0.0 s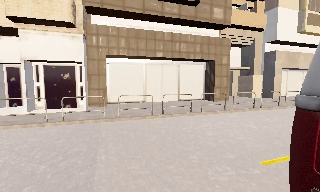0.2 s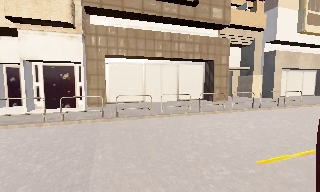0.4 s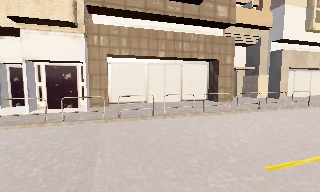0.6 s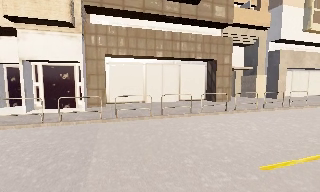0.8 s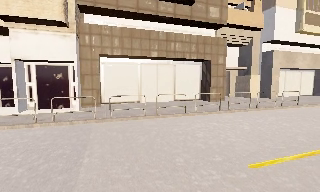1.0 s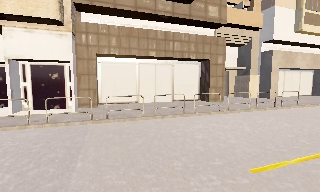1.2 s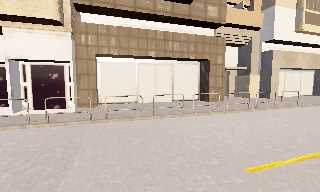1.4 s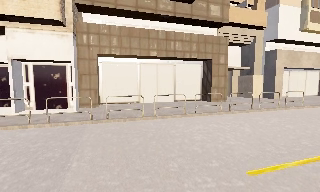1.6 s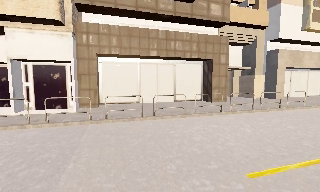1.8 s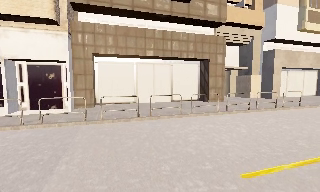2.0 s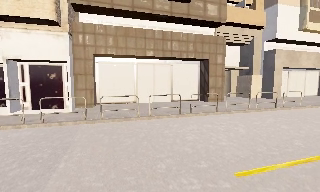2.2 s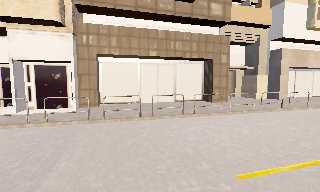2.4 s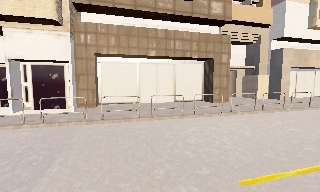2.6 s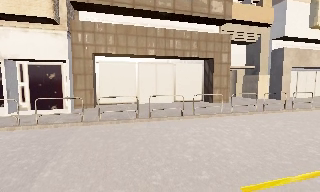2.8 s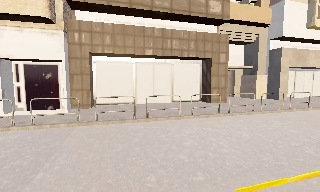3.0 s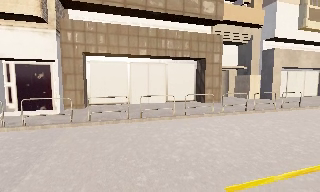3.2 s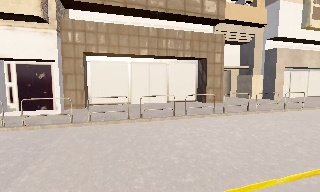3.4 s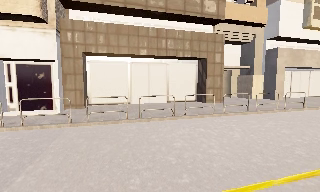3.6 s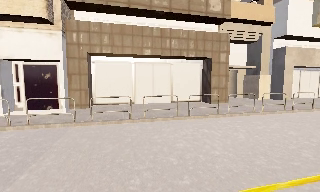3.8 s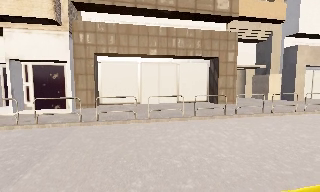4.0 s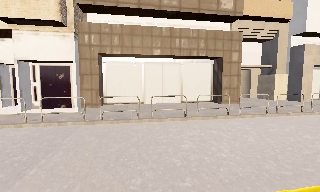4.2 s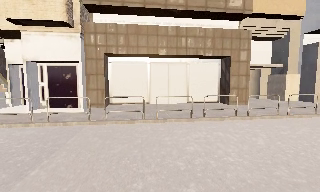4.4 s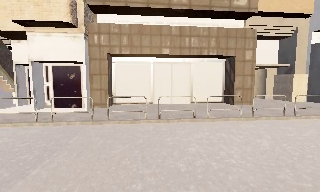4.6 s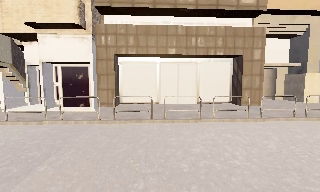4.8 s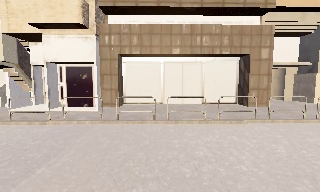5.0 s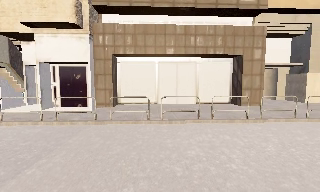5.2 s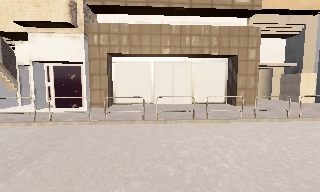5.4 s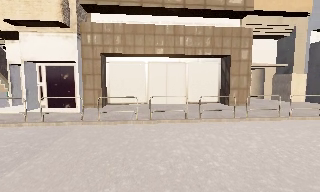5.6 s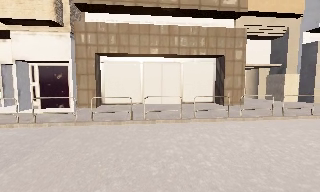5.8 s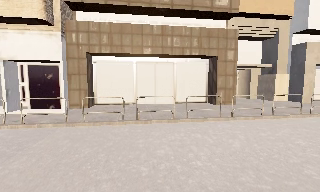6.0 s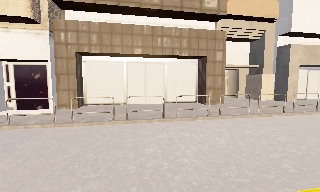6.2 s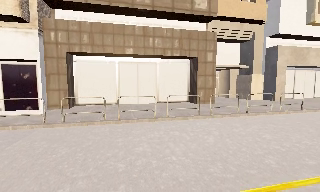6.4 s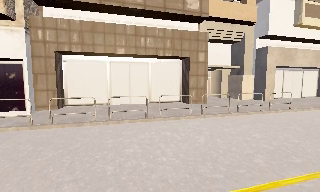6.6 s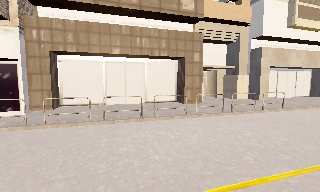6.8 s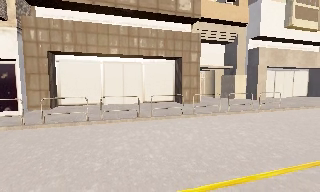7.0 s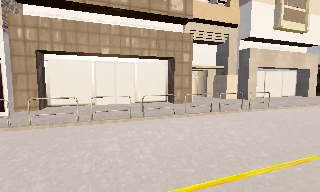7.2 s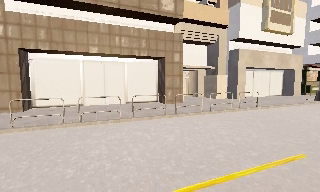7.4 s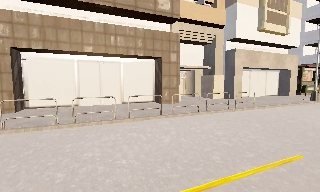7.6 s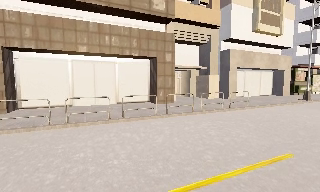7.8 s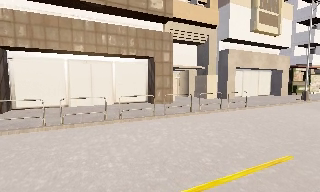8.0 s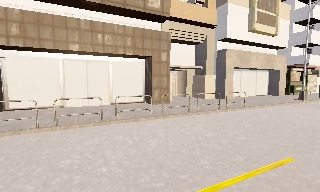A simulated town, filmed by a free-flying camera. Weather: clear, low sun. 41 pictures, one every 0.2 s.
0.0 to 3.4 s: The camera travels to its right and forward, about 1.5 m, so close, fixed things drift to the left.
3.4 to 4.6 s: The camera swings to its left by about 15 degrees, and the scene slides to the right.
4.6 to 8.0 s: The camera swings to its right by about 20 degrees, and the scene slides to the left. It travels to its right, about 1 m, so close, fixed things drift to the left.
The film runs forward here.
